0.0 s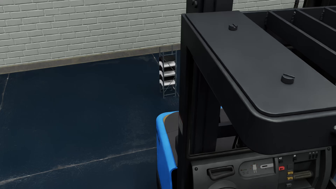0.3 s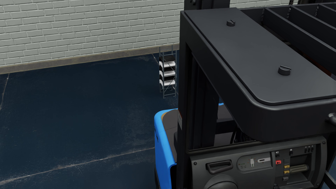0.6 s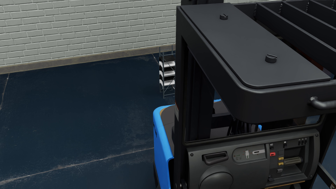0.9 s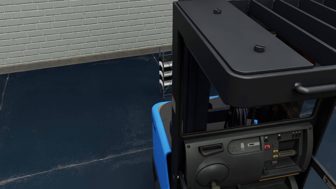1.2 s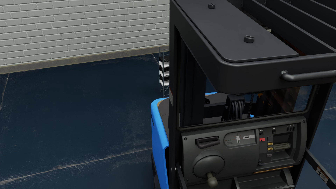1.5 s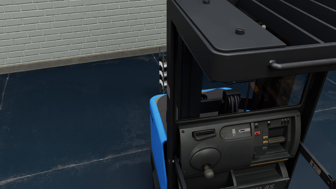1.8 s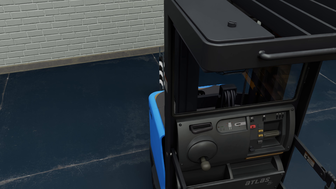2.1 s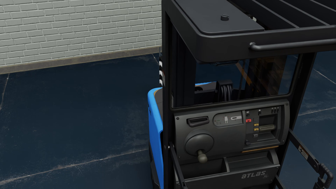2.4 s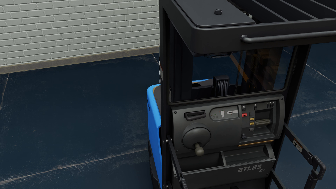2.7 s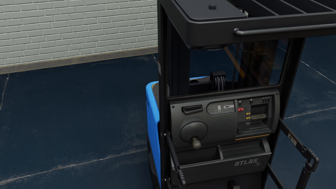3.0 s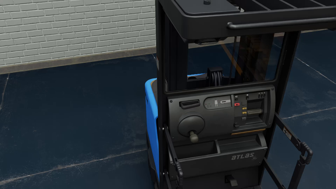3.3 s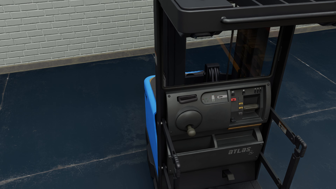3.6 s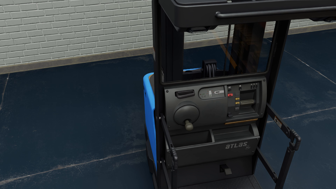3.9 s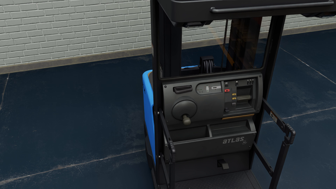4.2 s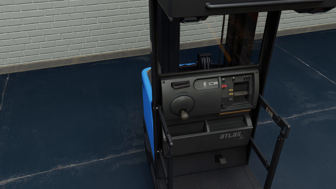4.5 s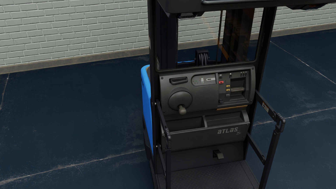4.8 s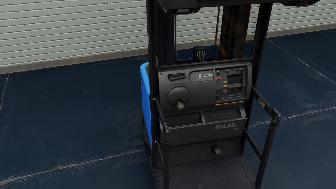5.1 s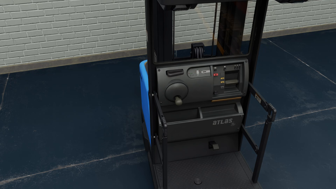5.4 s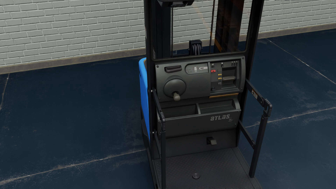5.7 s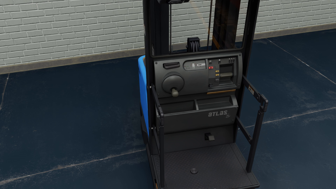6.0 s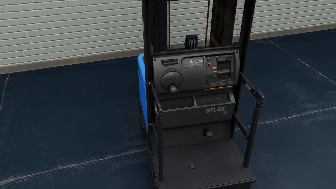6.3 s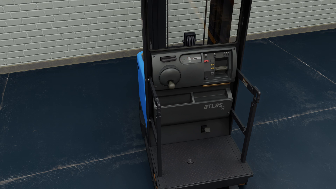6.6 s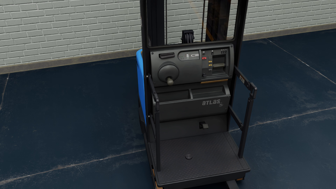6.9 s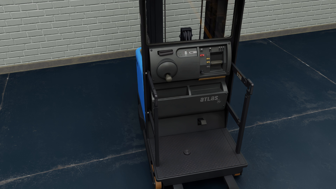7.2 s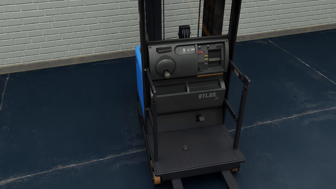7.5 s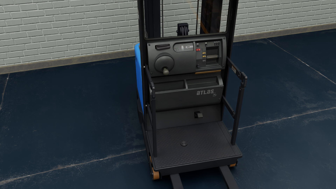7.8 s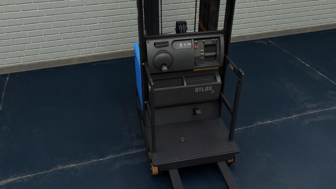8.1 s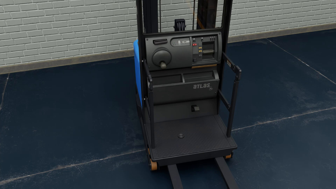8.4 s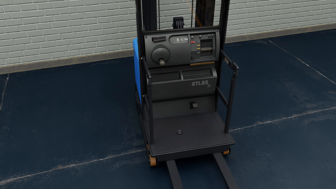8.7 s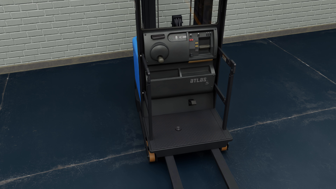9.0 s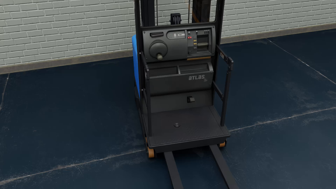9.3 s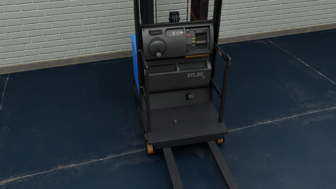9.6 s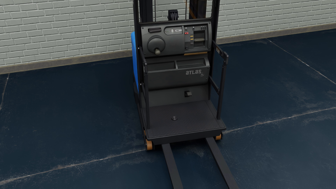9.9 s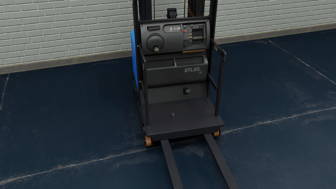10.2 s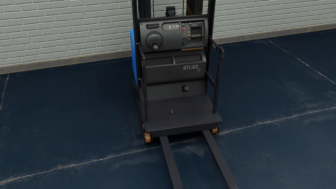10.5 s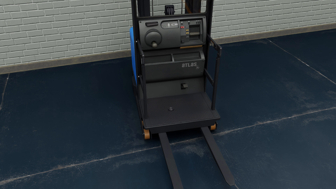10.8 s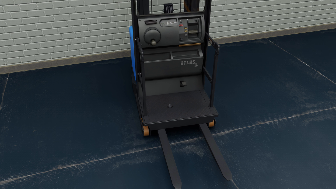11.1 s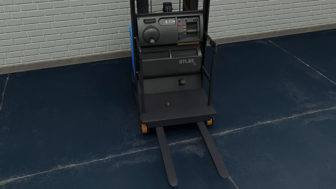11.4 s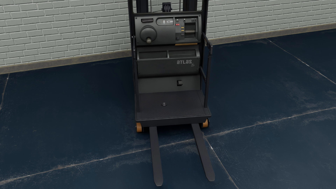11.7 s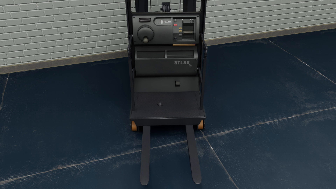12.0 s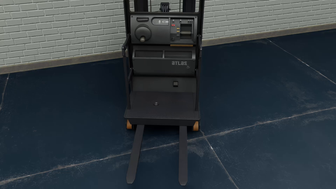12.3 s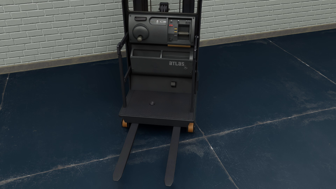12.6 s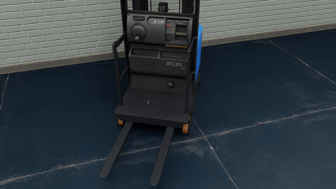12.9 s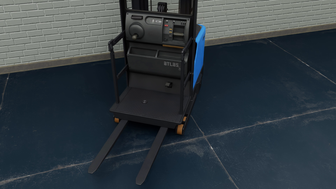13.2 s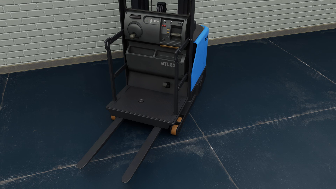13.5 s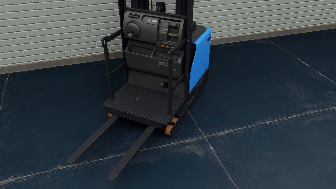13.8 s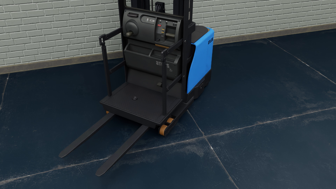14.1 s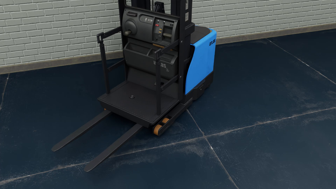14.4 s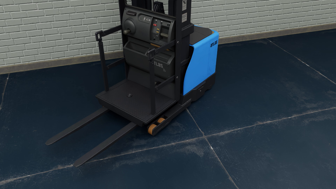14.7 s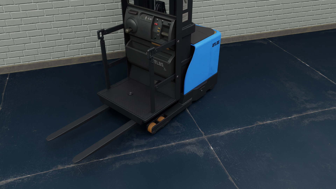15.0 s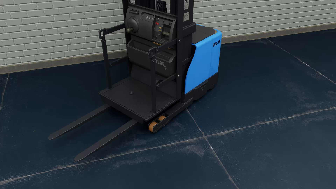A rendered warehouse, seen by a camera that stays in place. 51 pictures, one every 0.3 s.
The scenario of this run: A forklift runs into an object in its way.
